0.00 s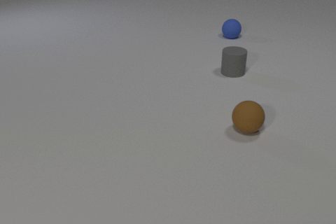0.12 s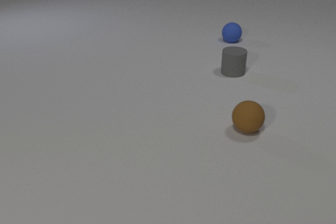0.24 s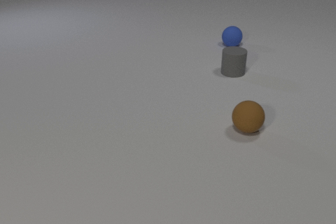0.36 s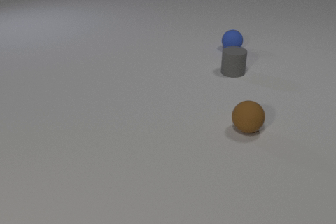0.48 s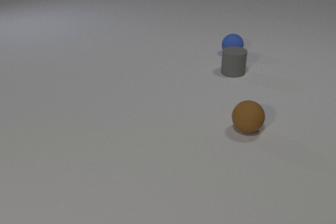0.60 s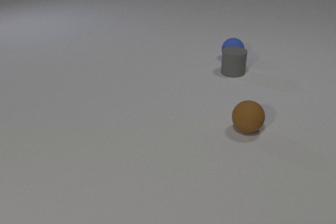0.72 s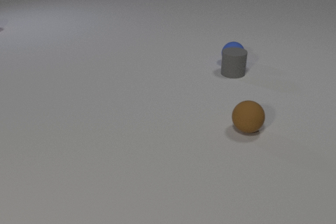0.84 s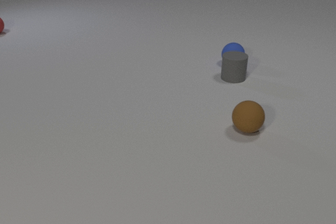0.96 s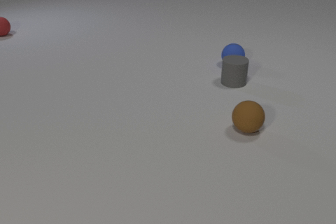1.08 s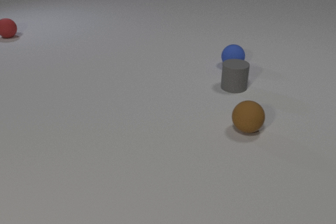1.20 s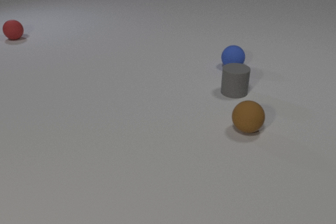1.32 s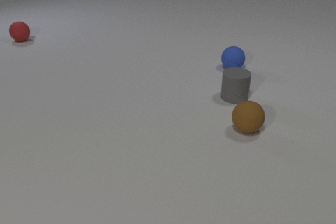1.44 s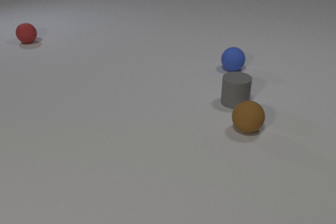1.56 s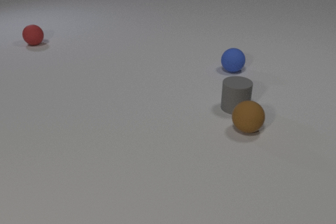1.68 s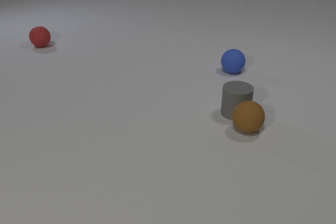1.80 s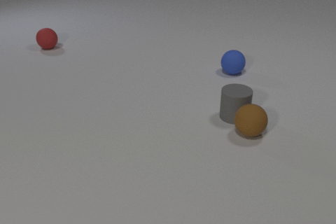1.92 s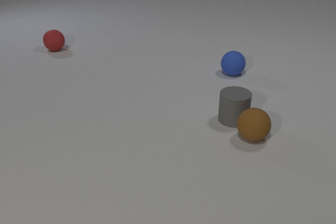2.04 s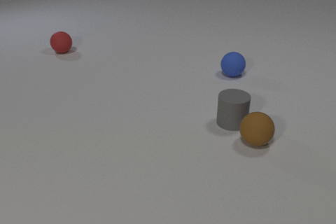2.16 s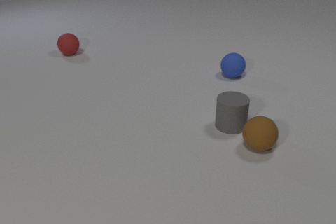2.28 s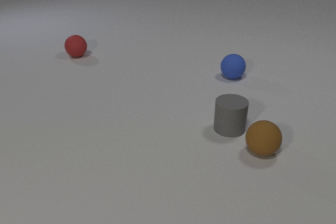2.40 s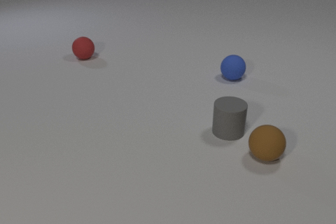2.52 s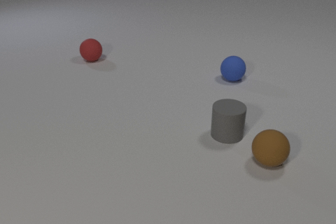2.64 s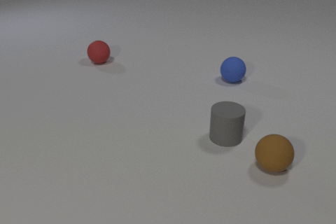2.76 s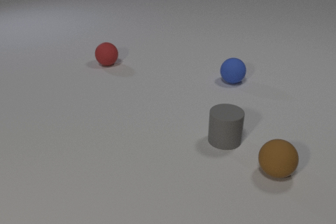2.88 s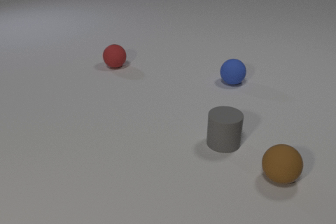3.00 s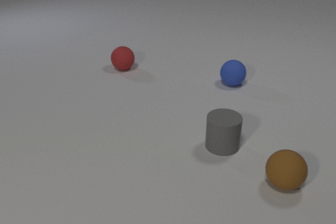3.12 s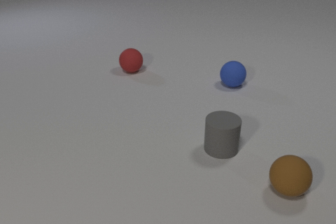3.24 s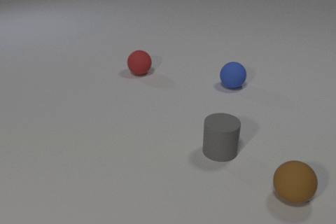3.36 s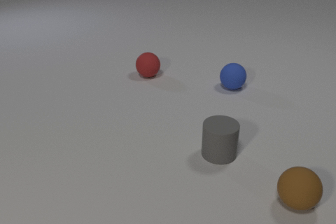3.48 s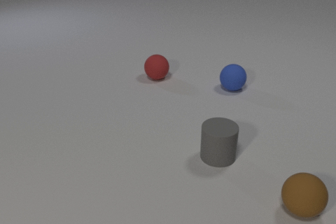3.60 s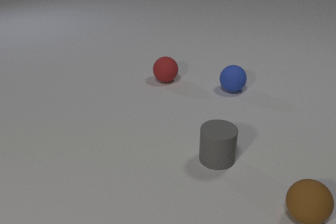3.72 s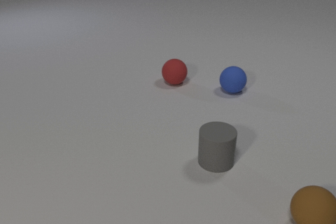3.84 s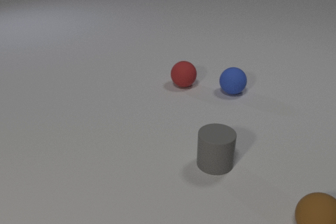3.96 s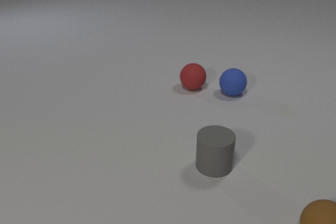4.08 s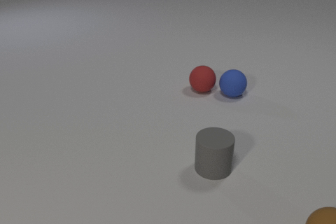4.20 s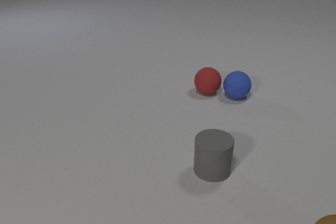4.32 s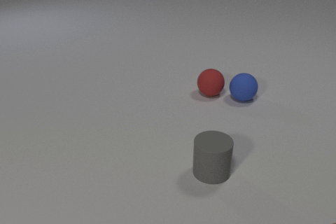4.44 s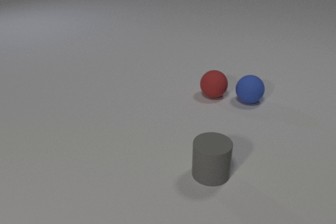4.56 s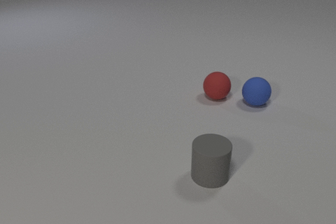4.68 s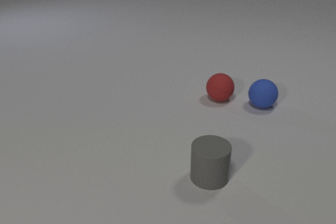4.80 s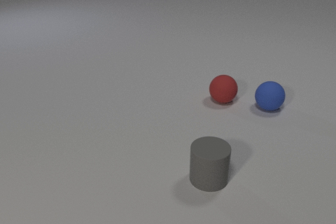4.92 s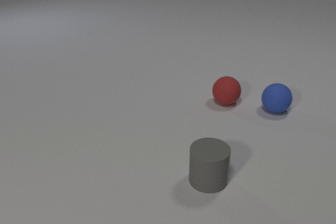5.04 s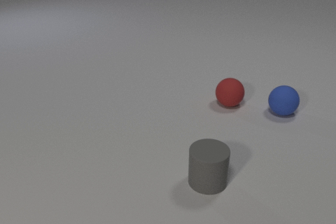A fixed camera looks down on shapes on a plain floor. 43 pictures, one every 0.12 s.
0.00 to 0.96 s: The blue rubber sphere rolls toward the camera. The gray rubber cylinder slides toward the camera. The red rubber sphere comes in at the left edge, rolls toward the camera and to the right. The blue rubber sphere and the gray rubber cylinder collide.
0.96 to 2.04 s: The blue rubber sphere rolls toward the camera. The gray rubber cylinder slides toward the camera. The brown rubber sphere rolls toward the camera and to the right. The red rubber sphere rolls toward the camera and to the right. The gray rubber cylinder and the brown rubber sphere collide.
2.04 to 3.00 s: The blue rubber sphere rolls toward the camera. The gray rubber cylinder slides toward the camera. The brown rubber sphere rolls toward the camera and to the right. The red rubber sphere rolls to the right and toward the camera.
3.00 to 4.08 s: The blue rubber sphere rolls toward the camera. The gray rubber cylinder slides toward the camera. The brown rubber sphere rolls toward the camera and to the right. The red rubber sphere rolls to the right and toward the camera.
4.08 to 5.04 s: The blue rubber sphere rolls to the right and toward the camera. The gray rubber cylinder slides toward the camera. The brown rubber sphere rolls toward the camera and to the right, leaves at the bottom edge. The red rubber sphere rolls to the right and toward the camera. The blue rubber sphere and the red rubber sphere collide.
What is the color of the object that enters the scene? red.
What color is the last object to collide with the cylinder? brown.
How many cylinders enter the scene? 0.
